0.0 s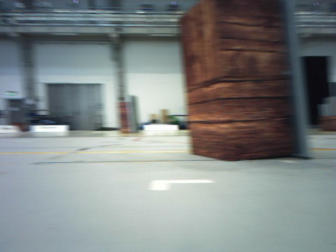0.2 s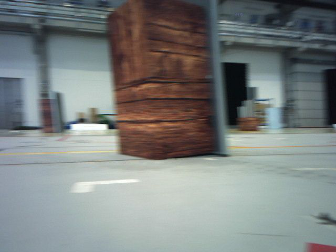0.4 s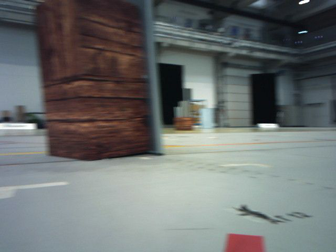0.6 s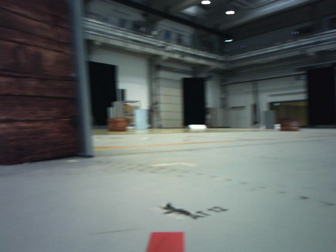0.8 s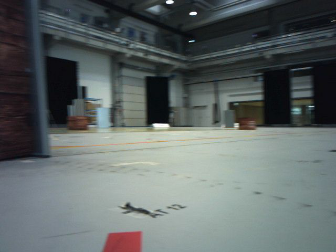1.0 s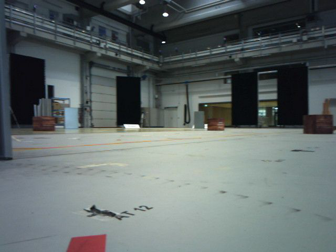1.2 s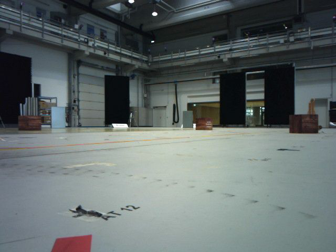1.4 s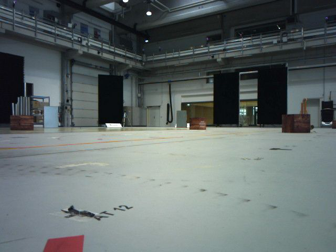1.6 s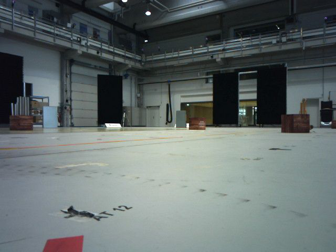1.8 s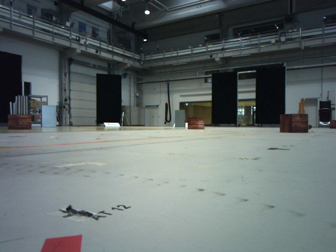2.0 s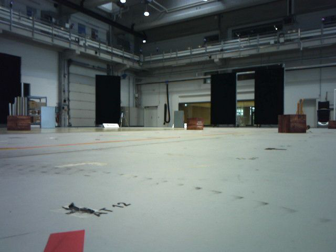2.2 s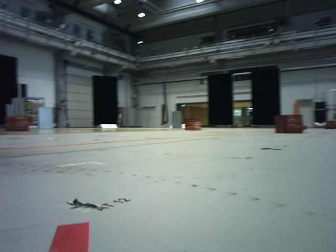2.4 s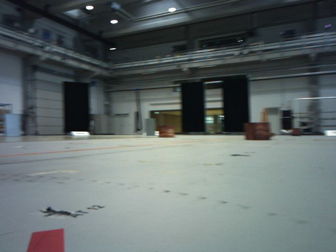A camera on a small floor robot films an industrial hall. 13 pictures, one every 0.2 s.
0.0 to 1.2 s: The camera pans to its right, which is clockwise from overhead, by about 50 degrees.
1.2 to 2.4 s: The camera shifts only a little, or ends up much as it began.
The film runs backward here.
